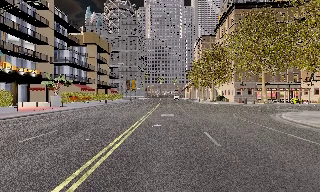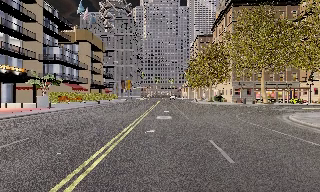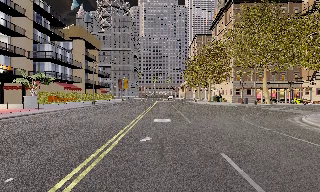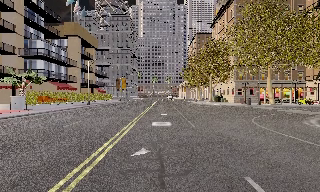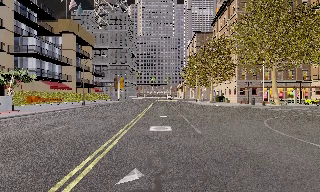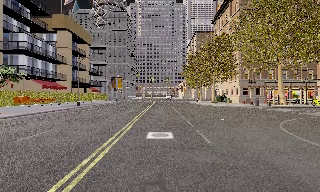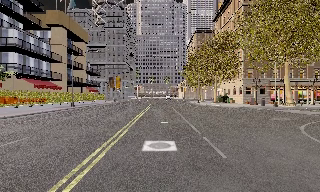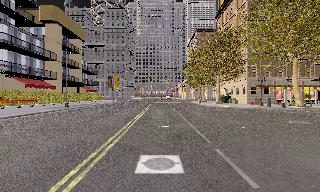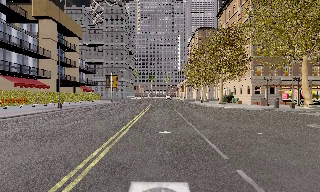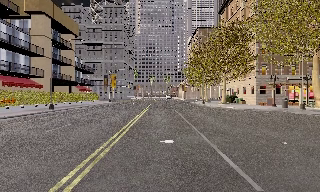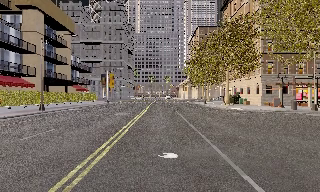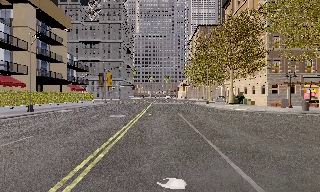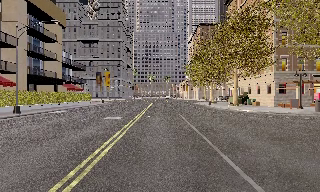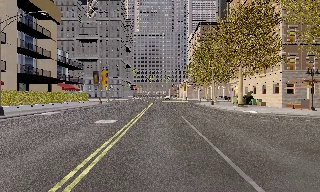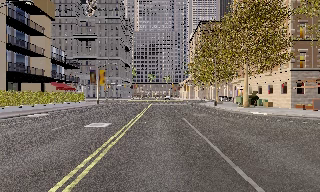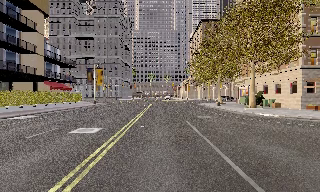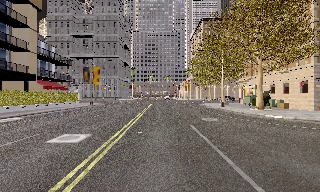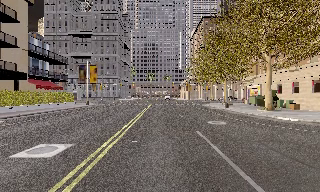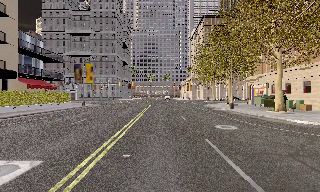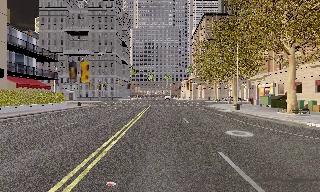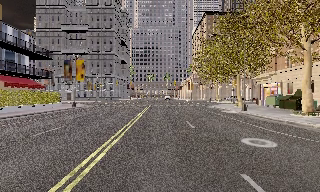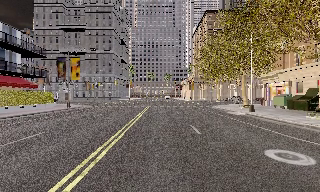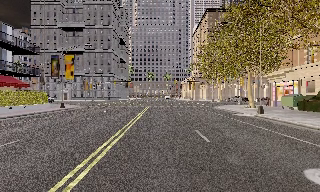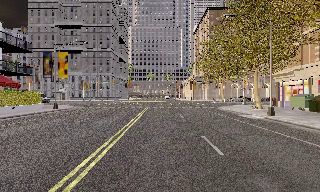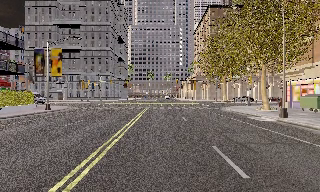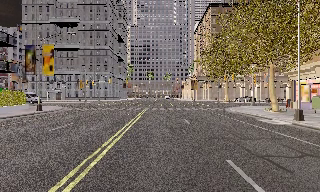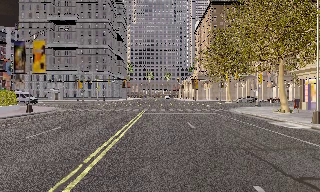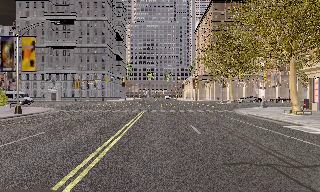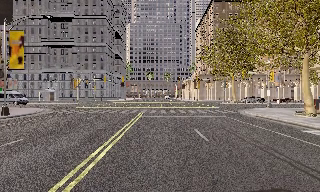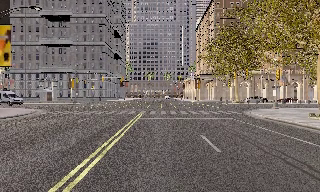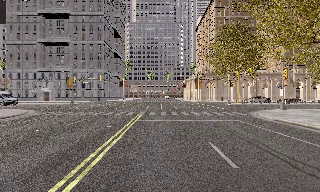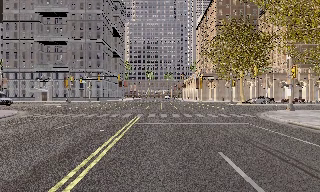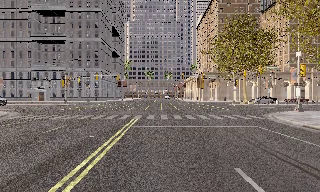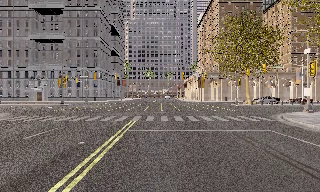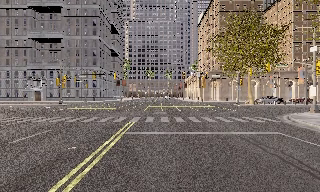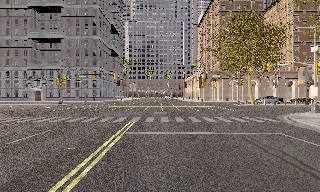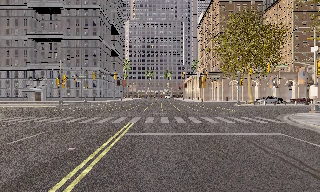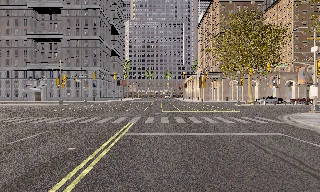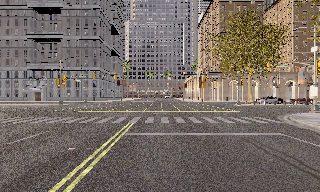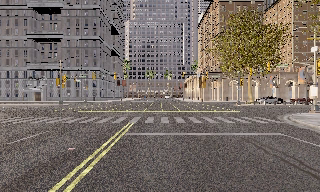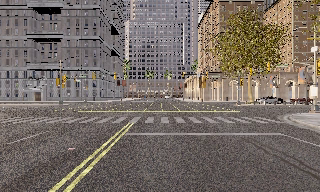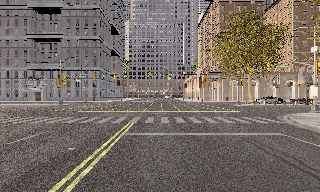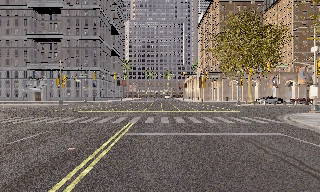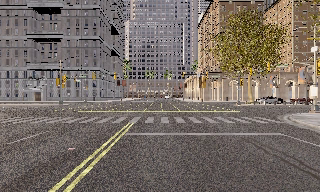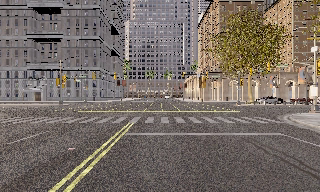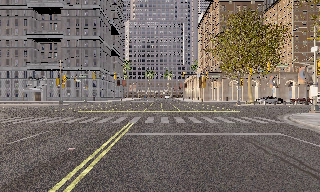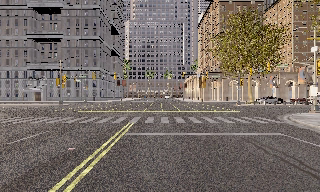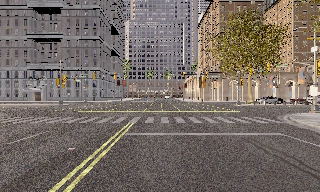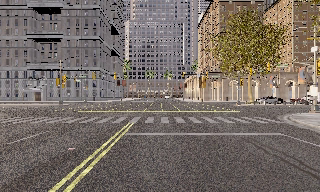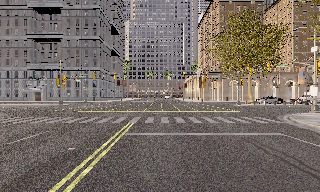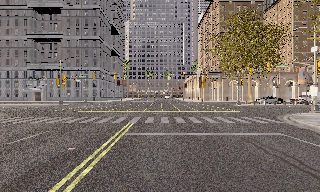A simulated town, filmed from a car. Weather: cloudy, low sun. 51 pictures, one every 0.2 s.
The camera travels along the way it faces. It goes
forward.
0.0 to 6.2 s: The camera travels forward, about 40 m, so what stands in front looms larger.
6.2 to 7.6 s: The camera travels forward, about 2.5 m, so what stands in front looms larger. It loses speed.
7.6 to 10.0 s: The camera keeps its place and its aim.
The film runs forward here.
